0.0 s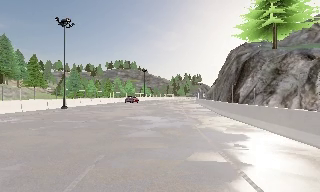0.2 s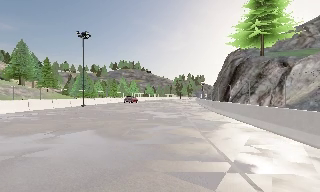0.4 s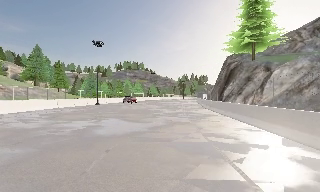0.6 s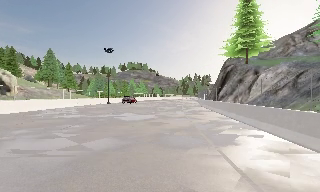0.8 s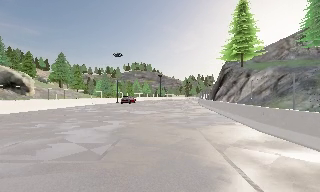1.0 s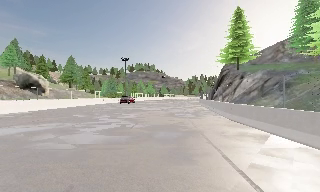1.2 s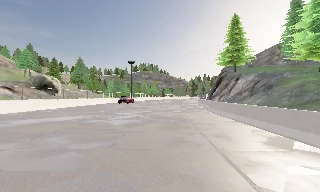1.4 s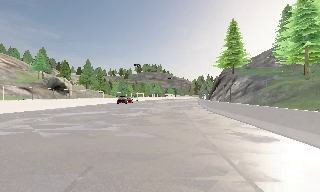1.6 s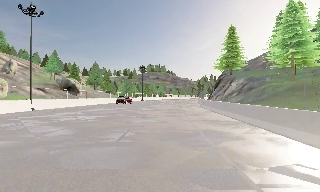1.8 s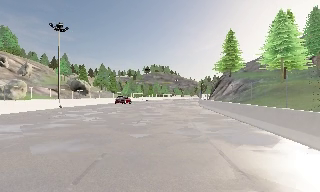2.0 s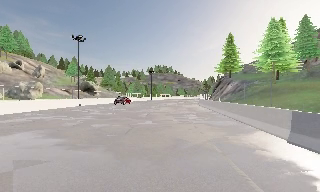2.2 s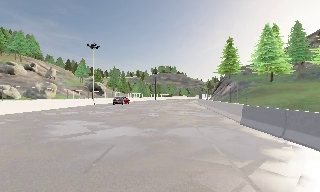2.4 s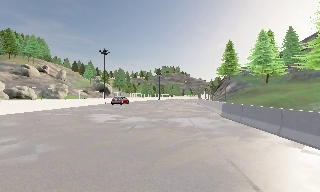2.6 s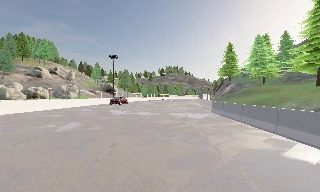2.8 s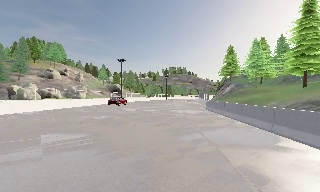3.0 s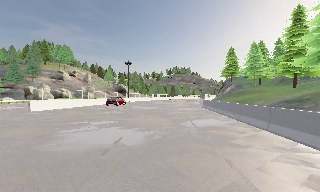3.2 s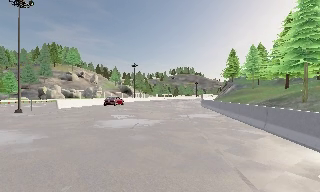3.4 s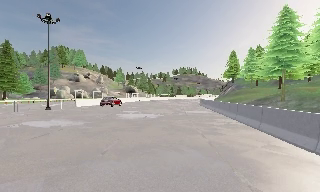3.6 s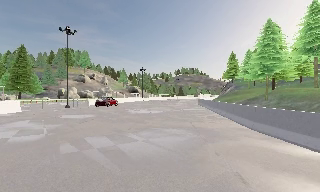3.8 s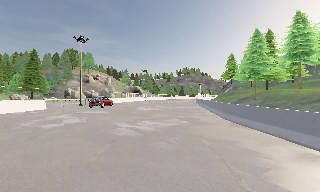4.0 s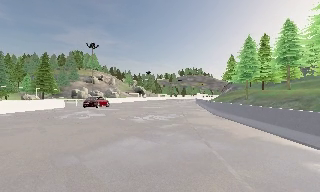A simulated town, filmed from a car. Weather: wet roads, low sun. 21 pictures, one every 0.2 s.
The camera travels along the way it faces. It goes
backward.
0.0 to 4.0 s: The camera swings to its left by about 25 degrees, and the scene slides to the right. It travels backward, about 75 m, so what stands in front gets smaller.
The film runs backward here.
